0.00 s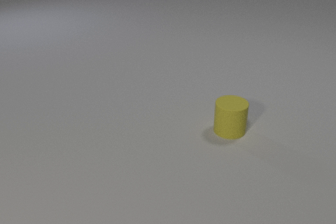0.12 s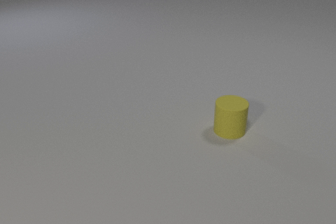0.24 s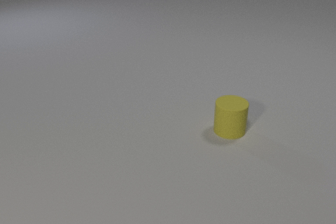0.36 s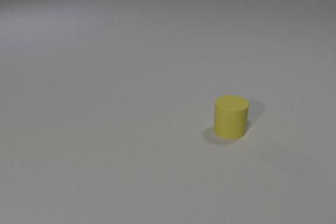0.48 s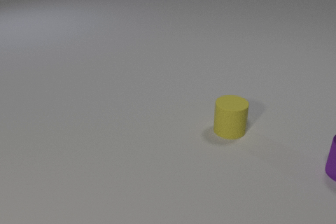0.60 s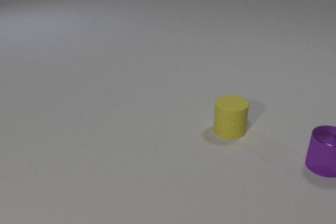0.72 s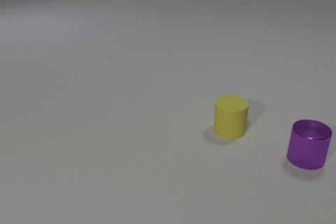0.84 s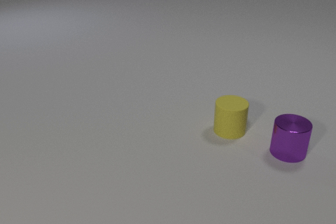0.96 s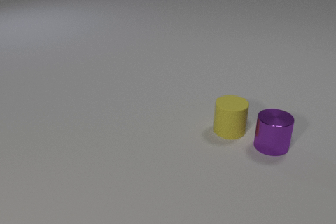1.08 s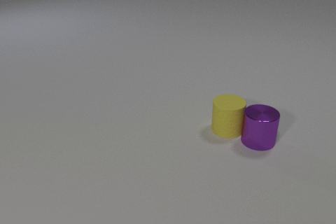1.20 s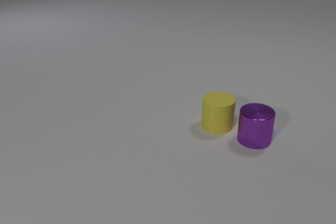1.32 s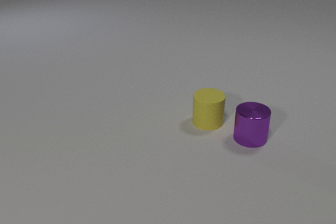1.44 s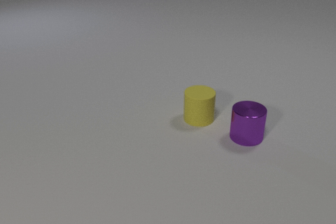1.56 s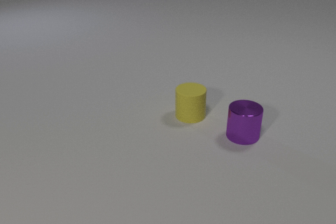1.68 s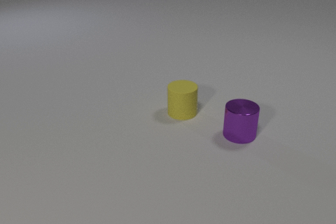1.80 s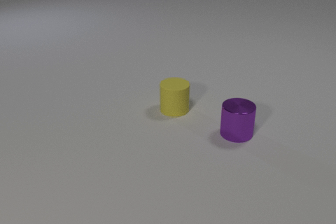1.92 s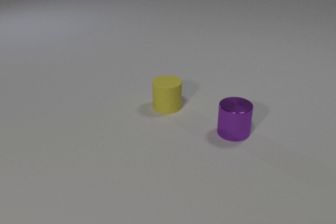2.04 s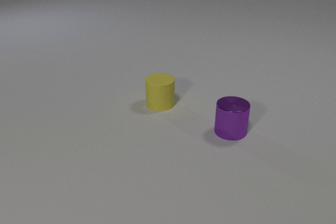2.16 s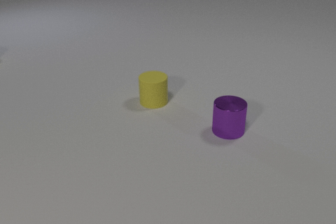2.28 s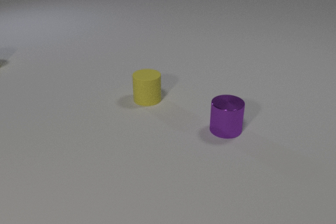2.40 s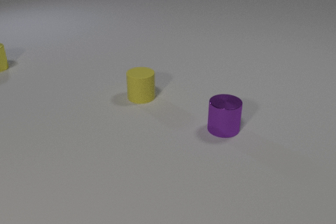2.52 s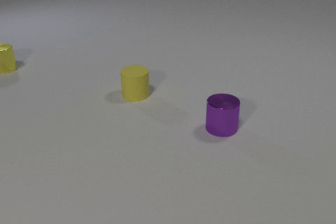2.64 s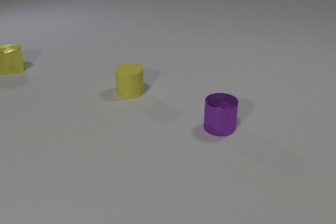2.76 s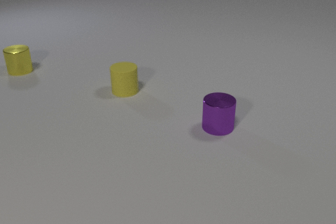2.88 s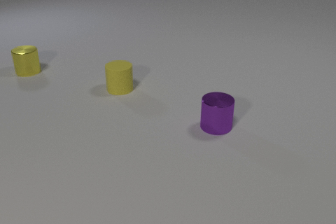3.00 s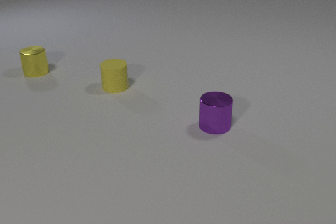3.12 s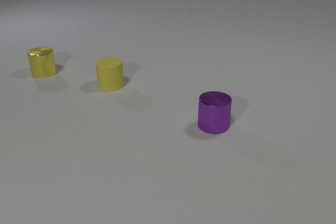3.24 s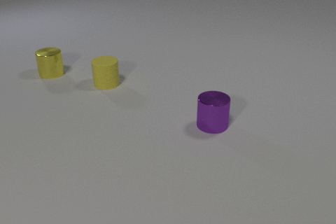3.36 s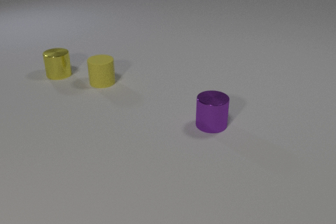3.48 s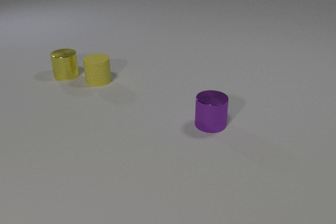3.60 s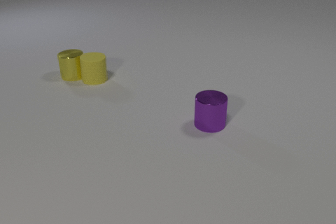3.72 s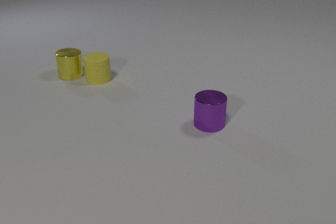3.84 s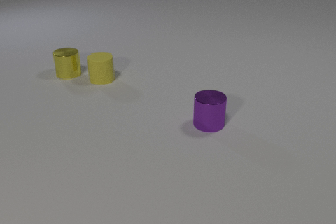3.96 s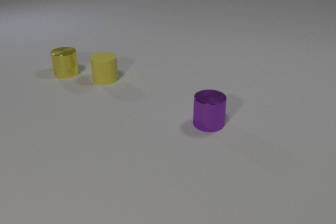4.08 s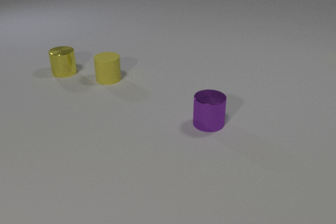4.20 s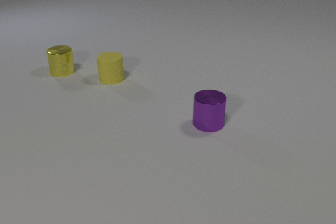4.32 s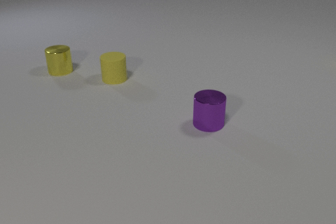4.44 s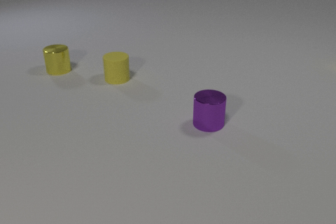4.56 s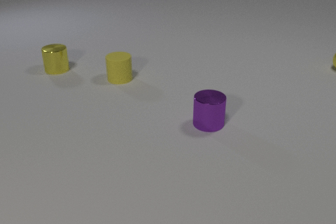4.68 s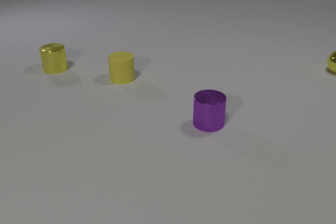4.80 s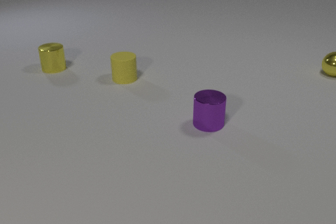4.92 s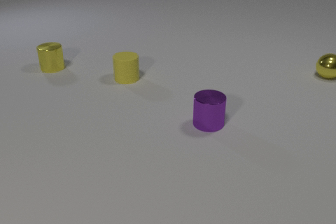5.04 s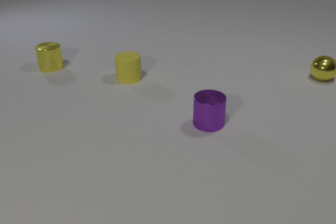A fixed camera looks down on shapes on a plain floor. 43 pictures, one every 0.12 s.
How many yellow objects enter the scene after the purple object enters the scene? 2.
What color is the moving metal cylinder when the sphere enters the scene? yellow.
How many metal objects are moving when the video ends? 2.
0.00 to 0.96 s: The purple metal cylinder comes in at the right edge, slides to the left.
0.96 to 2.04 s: The purple metal cylinder slides to the left and away from the camera. The yellow rubber cylinder slides to the left and away from the camera. The purple metal cylinder and the yellow rubber cylinder collide.
2.04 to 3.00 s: The purple metal cylinder slides to the left and away from the camera. The yellow rubber cylinder slides to the left and away from the camera. The yellow metal cylinder comes in at the left edge, slides to the right and toward the camera.
3.00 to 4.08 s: The purple metal cylinder slides to the left. The yellow rubber cylinder slides away from the camera. The yellow metal cylinder slides to the right. The yellow rubber cylinder and the yellow metal cylinder collide.
4.08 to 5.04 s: The yellow rubber cylinder slides to the right. The yellow metal sphere comes in at the right edge, rolls toward the camera and to the left. The yellow metal cylinder slides away from the camera and to the left.
